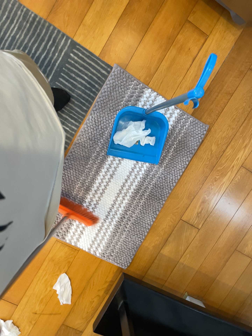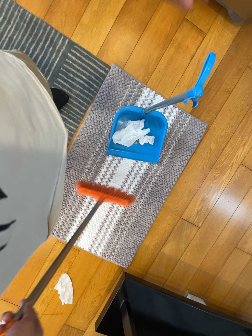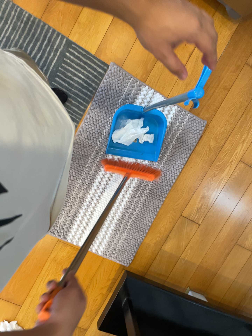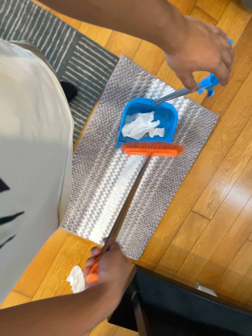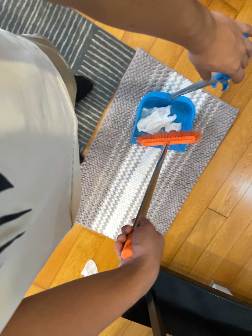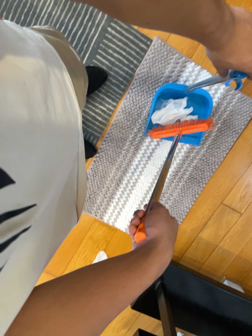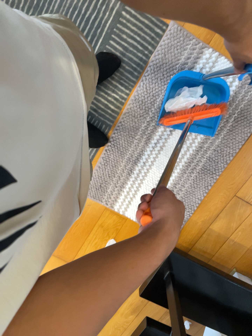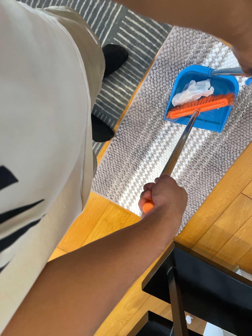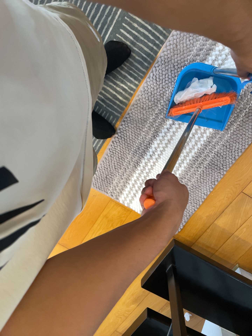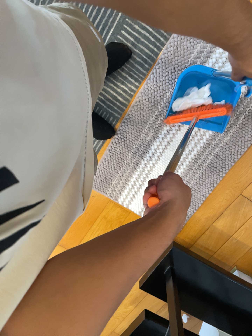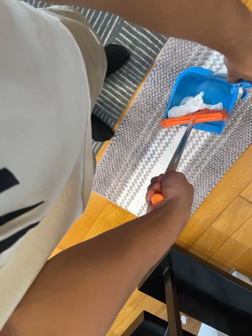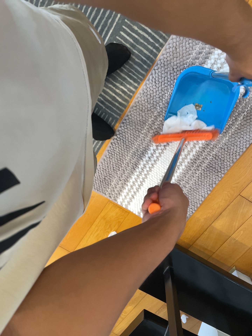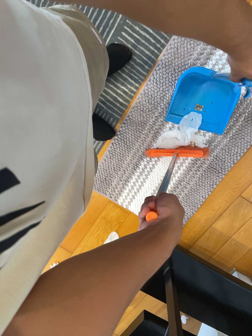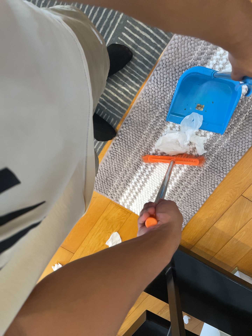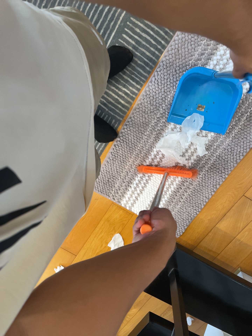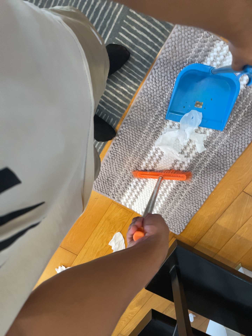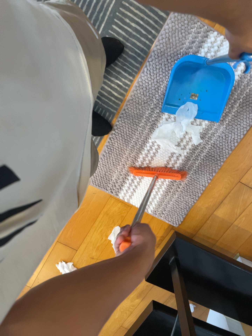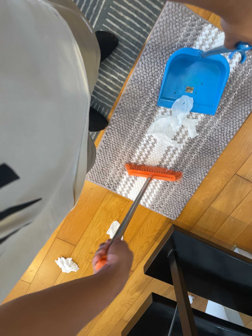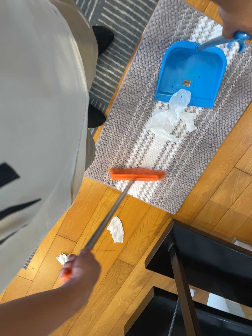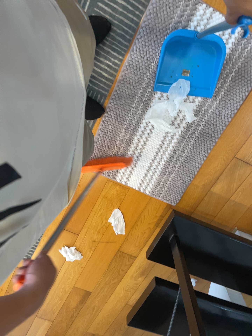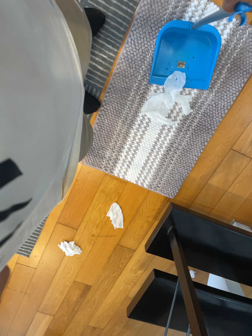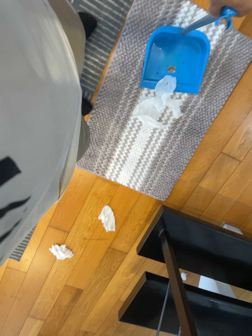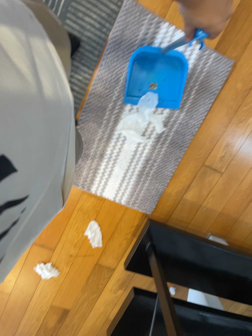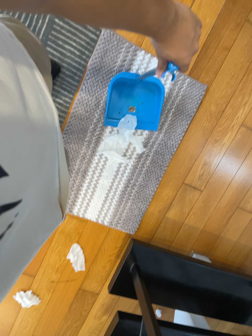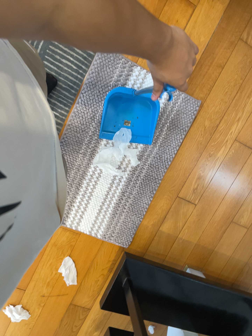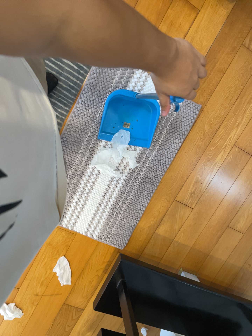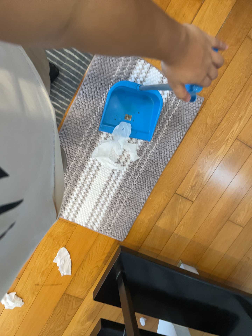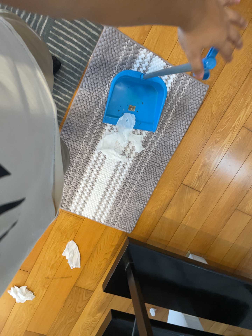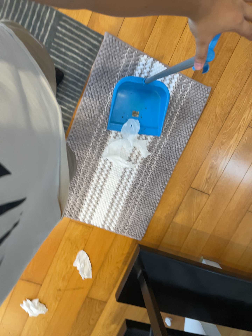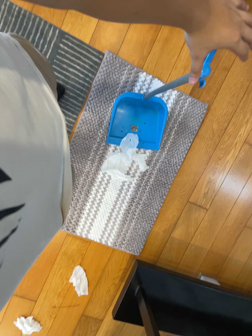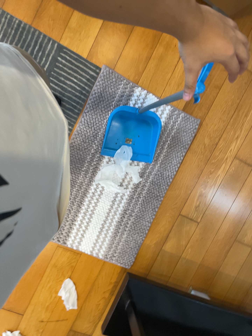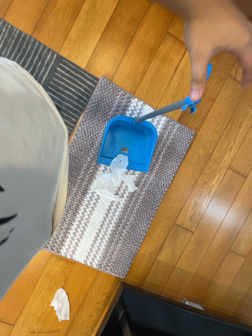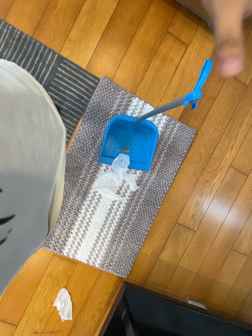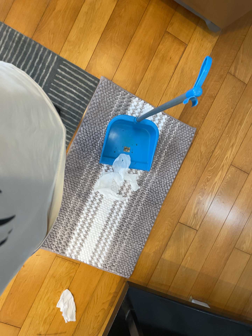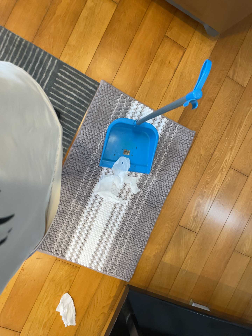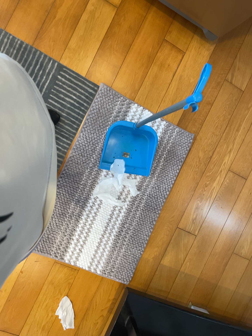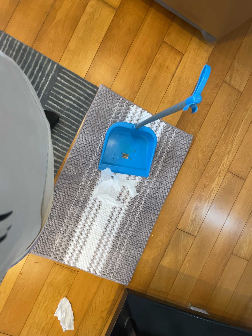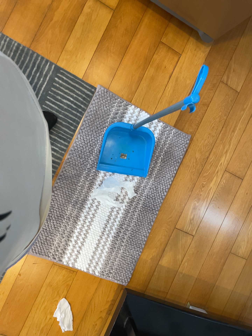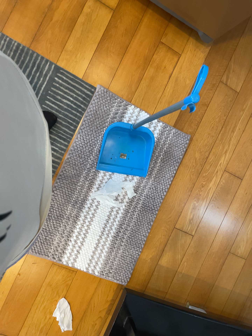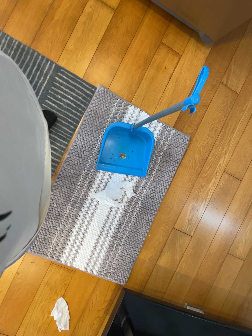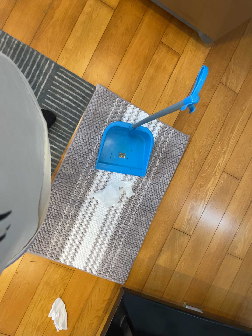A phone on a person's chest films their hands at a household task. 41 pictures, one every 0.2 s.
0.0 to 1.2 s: The camera swings to its left by about 10 degrees, and the scene slides to the right. Its aim tips toward the bottom of its view by about 10 degrees, and the scene shifts upward.
1.2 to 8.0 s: The camera swings to its right by about 15 degrees, and the scene slides to the left. It travels toward the bottom of its view and backward, about 10 cm. Its aim tips toward the top of its view by about 15 degrees.
The film runs backward here.
